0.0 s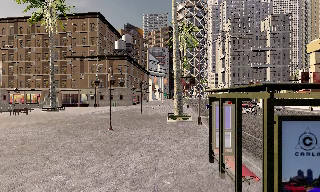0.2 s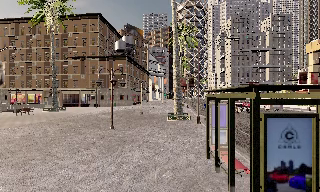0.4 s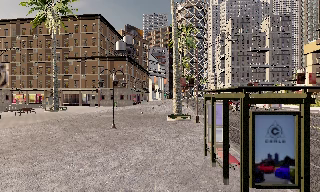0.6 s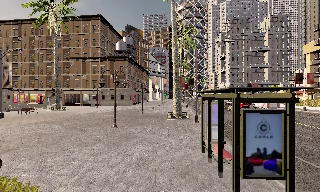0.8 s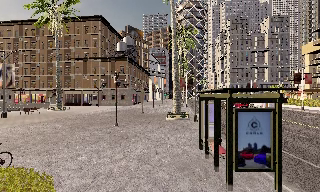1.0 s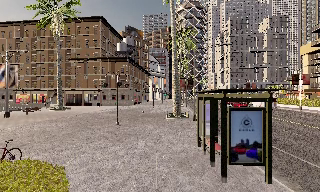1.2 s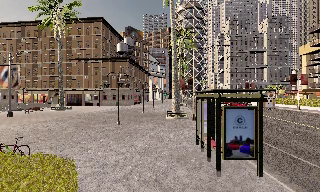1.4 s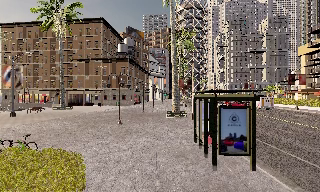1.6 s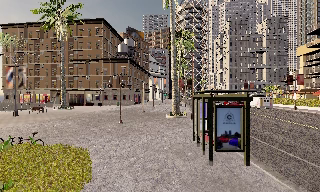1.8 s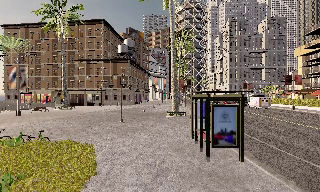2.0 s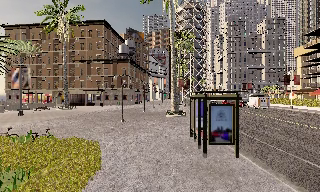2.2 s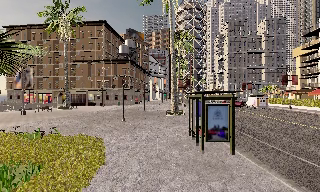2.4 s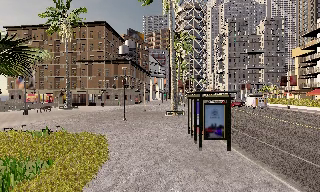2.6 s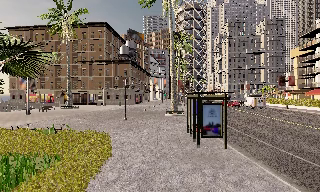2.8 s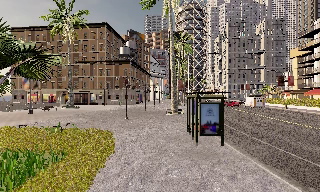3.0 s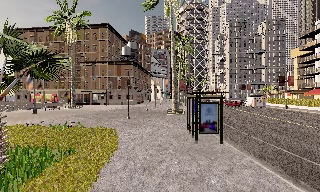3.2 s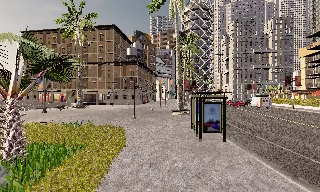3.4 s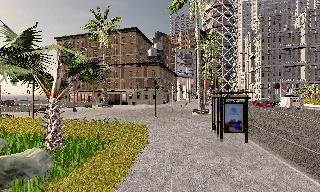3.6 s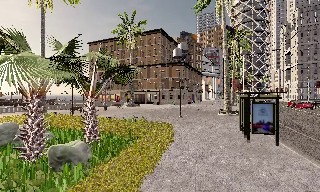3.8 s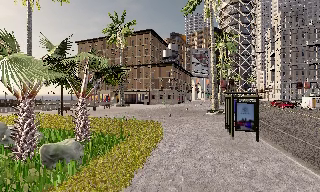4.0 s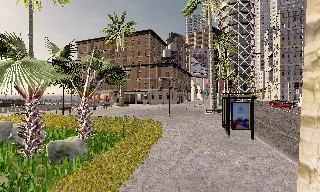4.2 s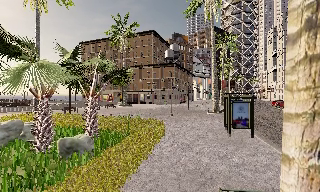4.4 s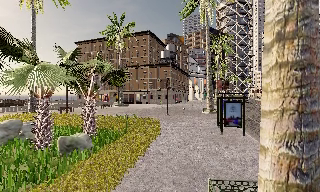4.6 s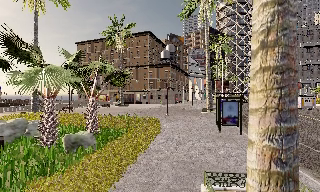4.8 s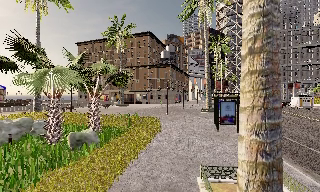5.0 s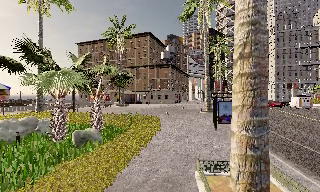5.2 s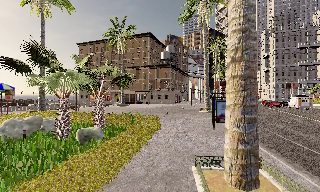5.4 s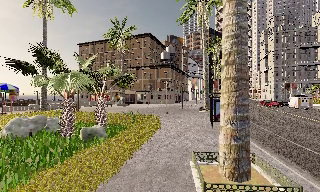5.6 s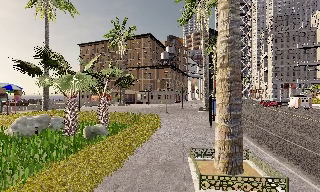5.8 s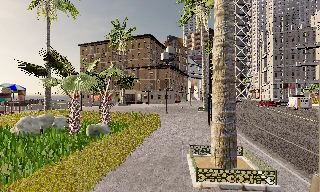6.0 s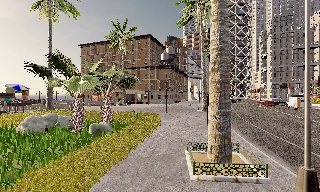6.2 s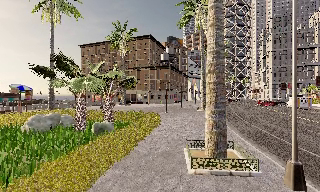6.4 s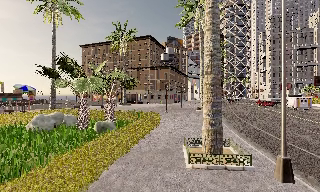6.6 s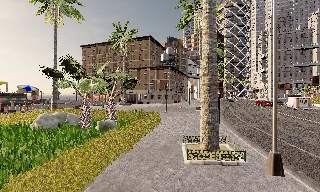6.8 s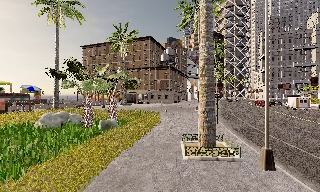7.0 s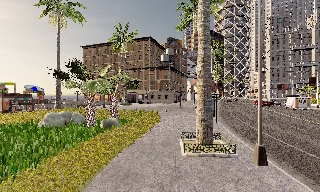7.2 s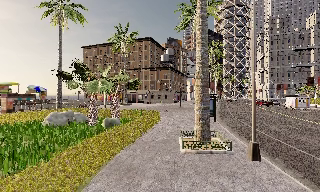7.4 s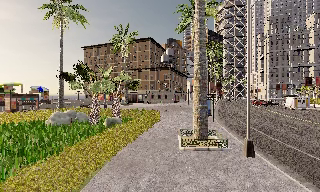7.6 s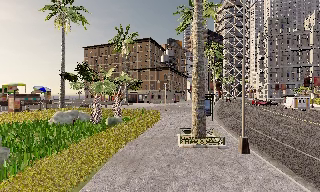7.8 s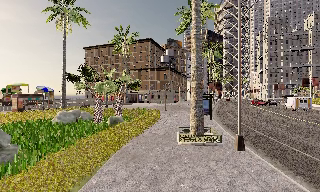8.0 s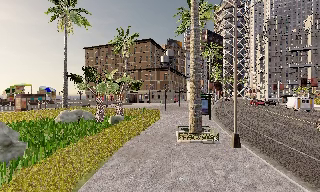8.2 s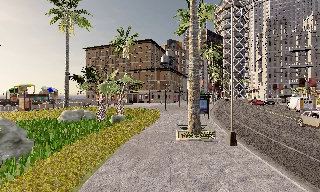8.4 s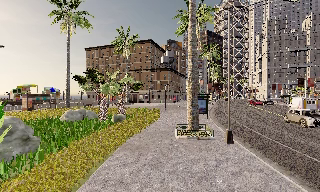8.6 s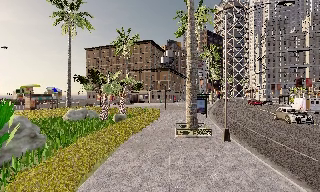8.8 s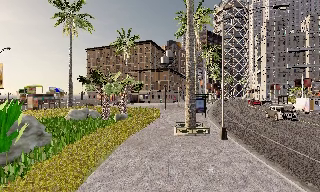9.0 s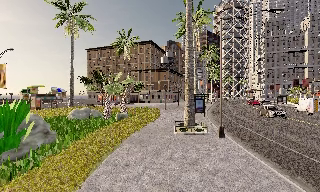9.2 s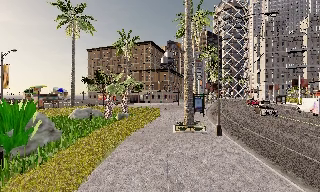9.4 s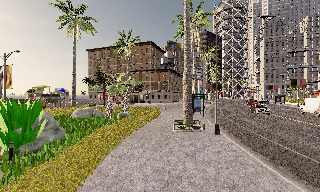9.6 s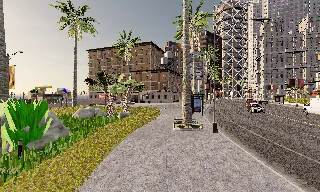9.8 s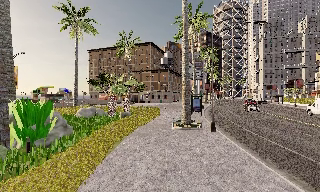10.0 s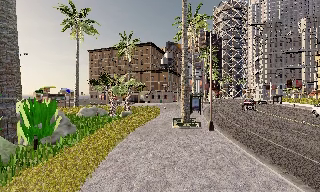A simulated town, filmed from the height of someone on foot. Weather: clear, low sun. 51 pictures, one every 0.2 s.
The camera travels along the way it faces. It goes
backward.
0.0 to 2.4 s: The camera travels backward, about 4.5 m, so what stands in front gets smaller.
2.4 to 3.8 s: The camera swings to its left by about 15 degrees, and the scene slides to the right. It travels backward, about 2.5 m, so what stands in front gets smaller.
3.8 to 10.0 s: The camera travels backward, about 12 m, so what stands in front gets smaller.
The film runs backward here.
